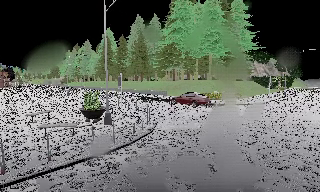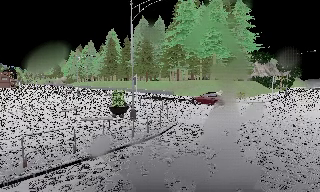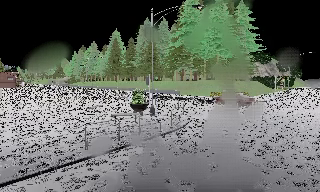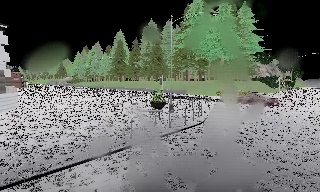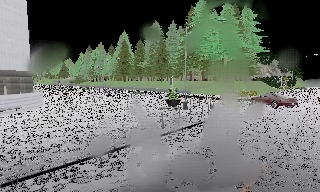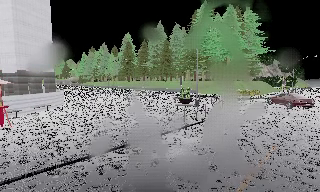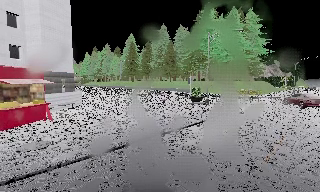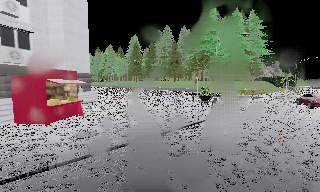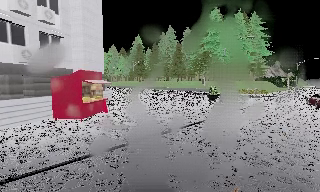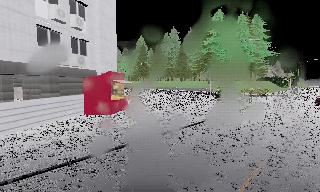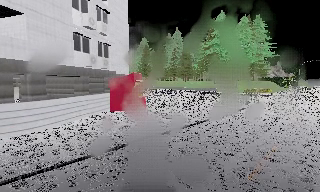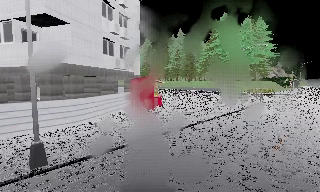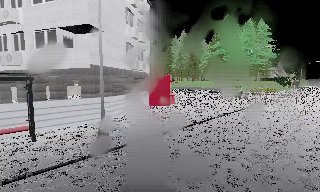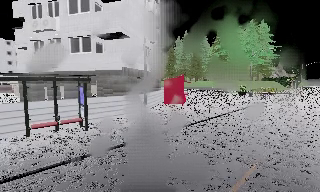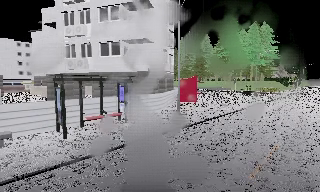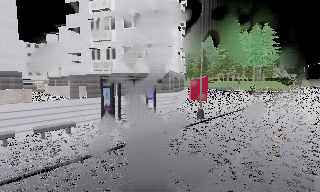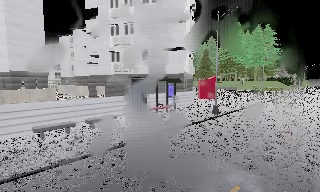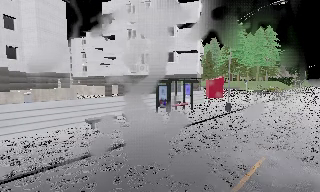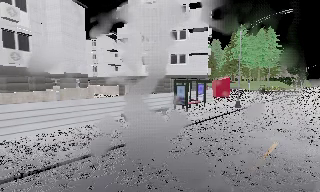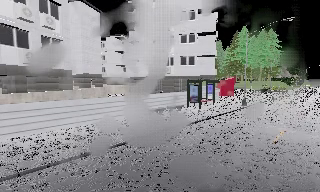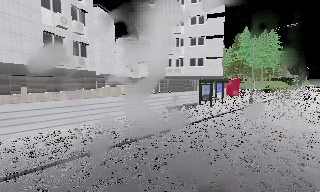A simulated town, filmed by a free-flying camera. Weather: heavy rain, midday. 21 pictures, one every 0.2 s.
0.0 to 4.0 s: The camera travels to its left and backward, about 40 m, so close, fixed things drift to the right.
The film runs backward here.
